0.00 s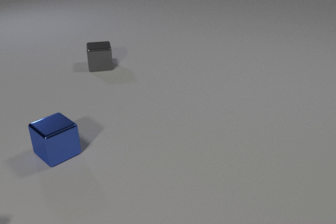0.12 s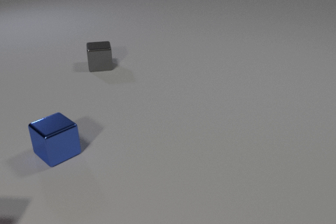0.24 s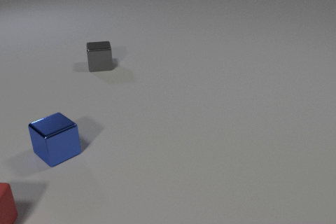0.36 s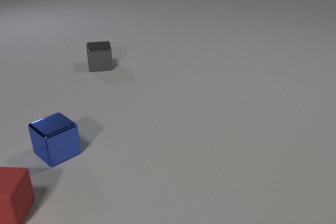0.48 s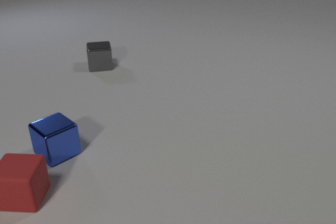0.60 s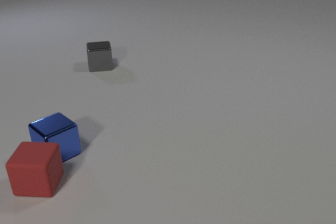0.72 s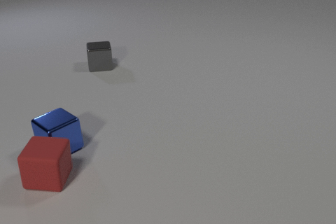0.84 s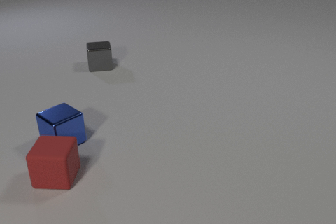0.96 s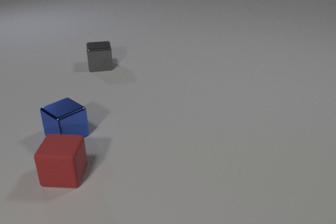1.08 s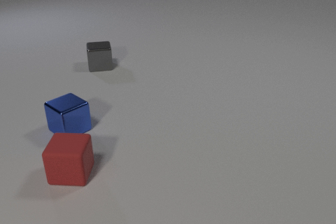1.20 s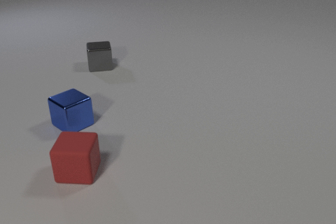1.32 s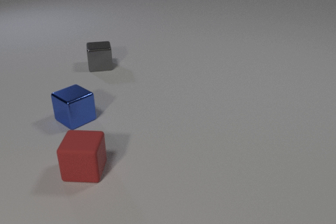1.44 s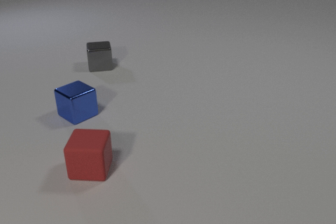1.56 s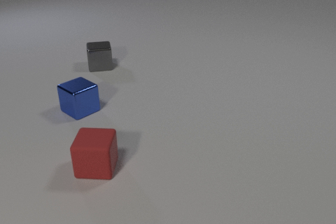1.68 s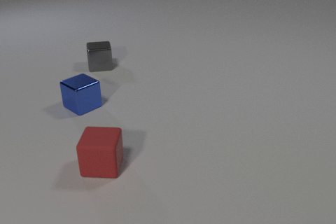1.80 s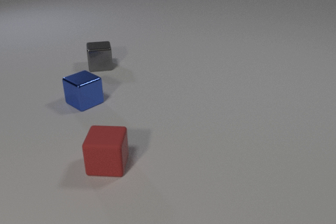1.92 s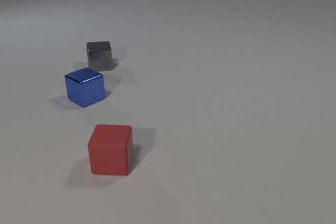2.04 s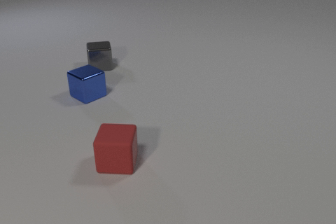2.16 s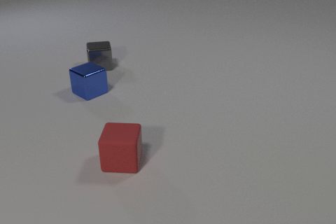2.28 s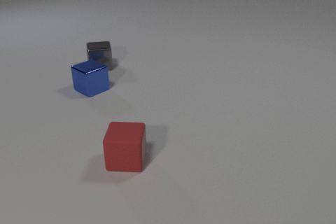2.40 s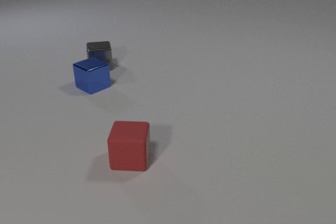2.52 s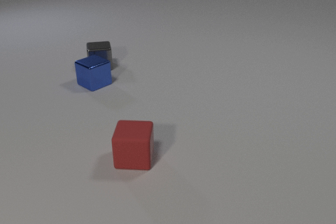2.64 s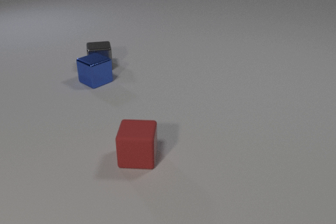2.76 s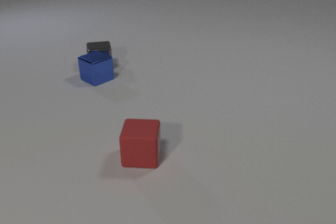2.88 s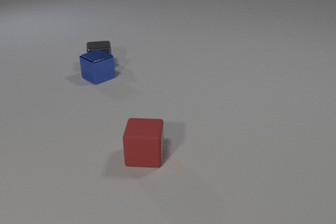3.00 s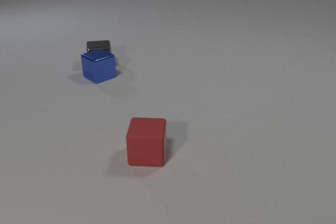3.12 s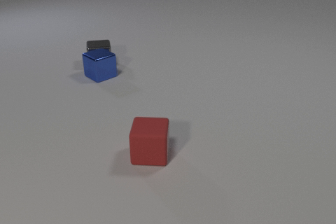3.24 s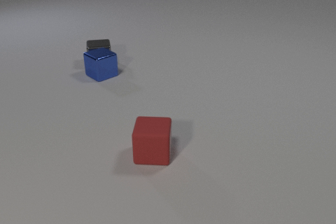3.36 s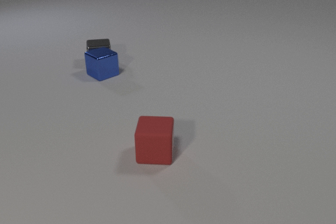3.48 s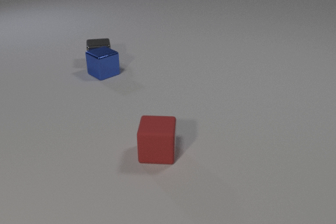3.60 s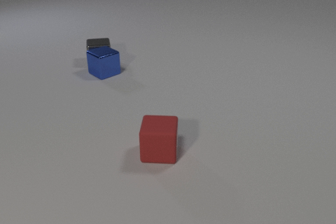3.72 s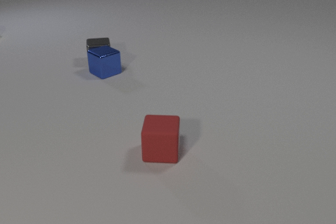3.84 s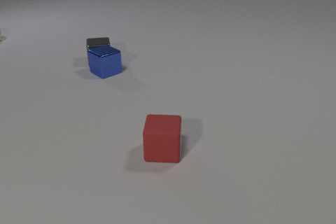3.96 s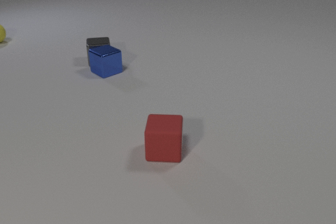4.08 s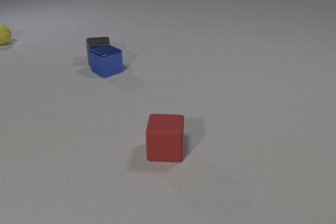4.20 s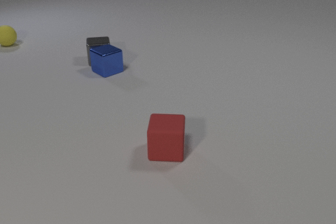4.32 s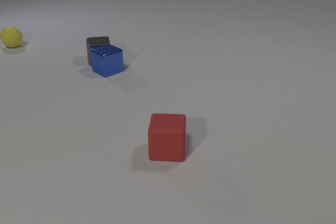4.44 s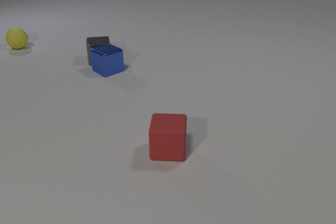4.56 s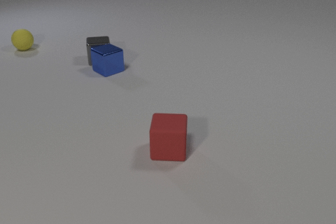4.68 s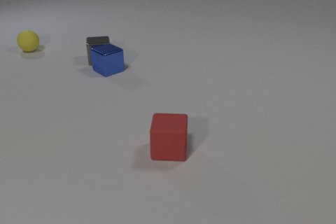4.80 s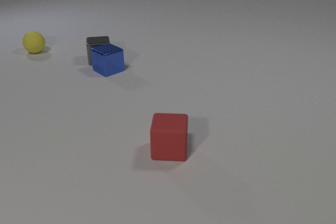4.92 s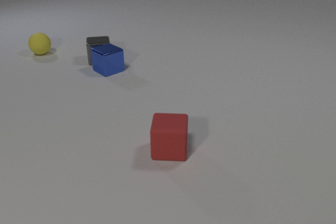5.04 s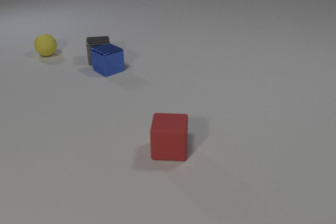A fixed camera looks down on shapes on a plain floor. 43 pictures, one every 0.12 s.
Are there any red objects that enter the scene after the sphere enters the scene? no.
What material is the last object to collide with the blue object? metal.
What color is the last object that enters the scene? yellow.
0.00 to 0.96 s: The red rubber cube comes in at the left edge, slides to the right and away from the camera. The blue metal cube slides away from the camera. The red rubber cube and the blue metal cube collide.
0.96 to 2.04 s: The red rubber cube slides to the right. The blue metal cube slides away from the camera.
2.04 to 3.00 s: The red rubber cube slides to the right. The blue metal cube slides away from the camera. The blue metal cube and the gray metal cube collide.
3.00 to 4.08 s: The red rubber cube slides to the right. The blue metal cube slides away from the camera and to the right. The gray metal cube slides away from the camera. The yellow rubber sphere comes in at the left edge, rolls toward the camera and to the right.
4.08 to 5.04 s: The yellow rubber sphere rolls toward the camera and to the right.
